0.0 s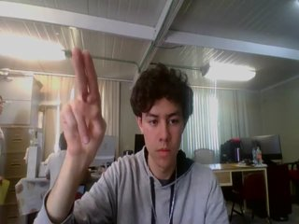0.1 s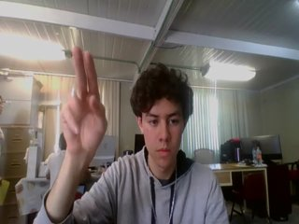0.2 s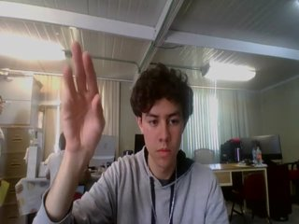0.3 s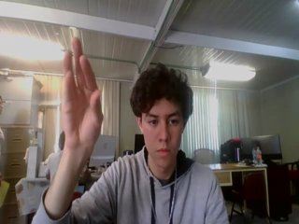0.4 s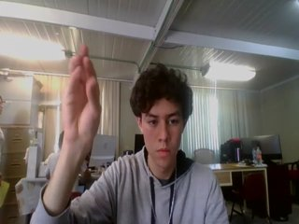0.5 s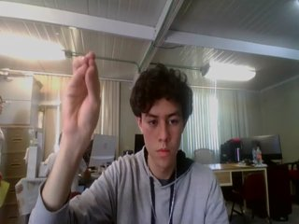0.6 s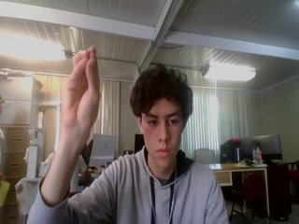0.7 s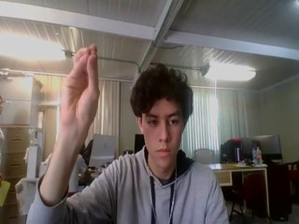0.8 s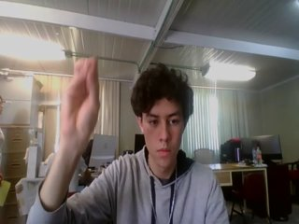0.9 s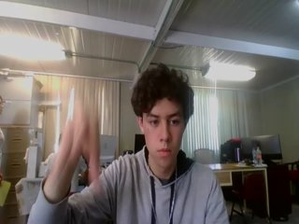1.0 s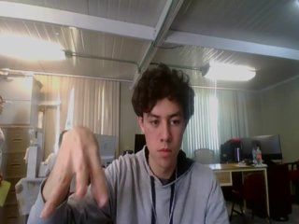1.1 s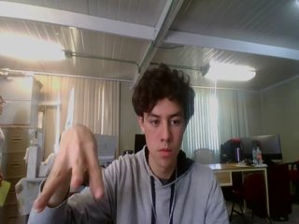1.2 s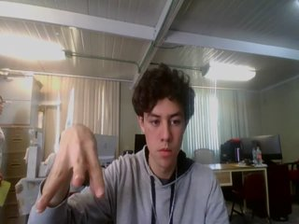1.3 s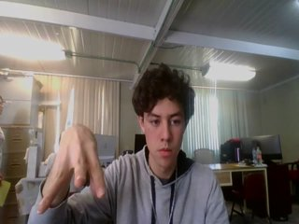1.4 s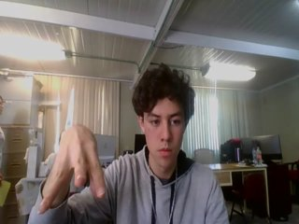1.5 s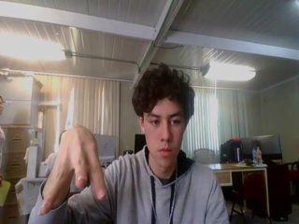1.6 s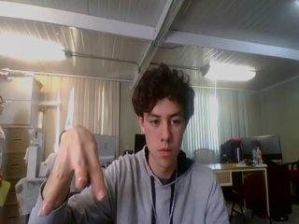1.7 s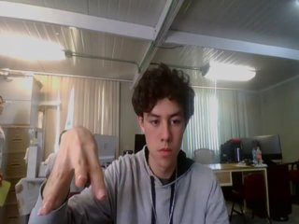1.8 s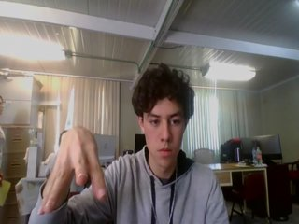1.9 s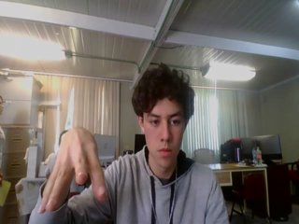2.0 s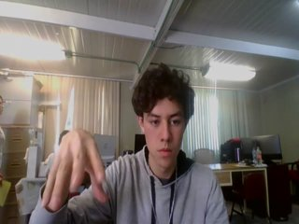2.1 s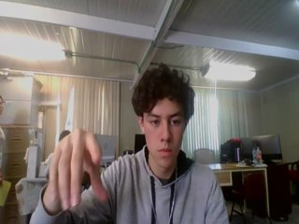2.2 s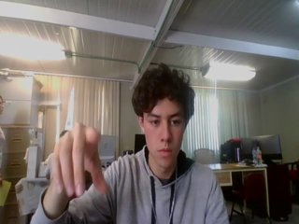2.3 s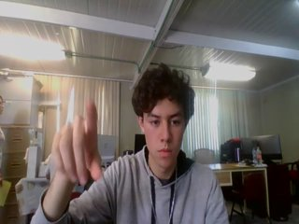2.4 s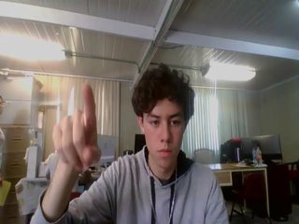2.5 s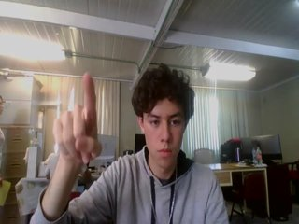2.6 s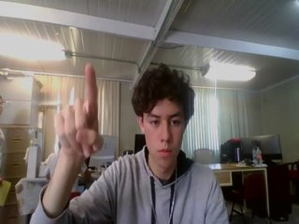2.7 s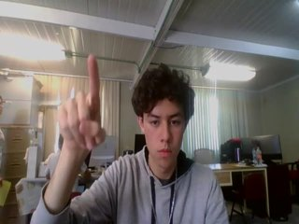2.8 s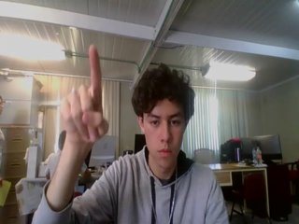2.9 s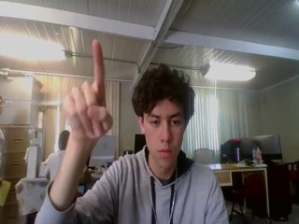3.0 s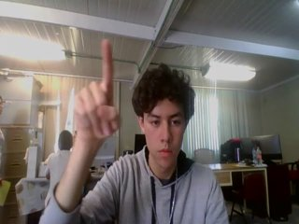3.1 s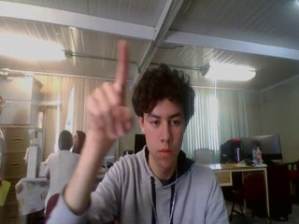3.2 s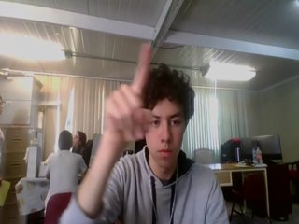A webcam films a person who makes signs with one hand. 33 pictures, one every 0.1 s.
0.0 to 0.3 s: Pointing with two fingers.
0.4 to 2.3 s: On the screen the hand sweeps downward. The name of the sign: Throw down.
2.4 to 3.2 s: Pointing with one finger.
